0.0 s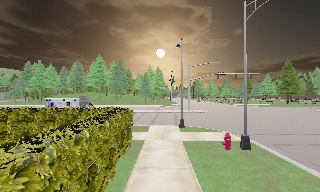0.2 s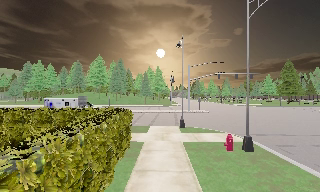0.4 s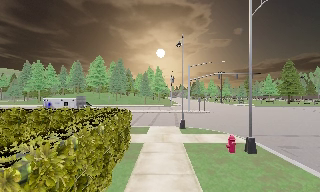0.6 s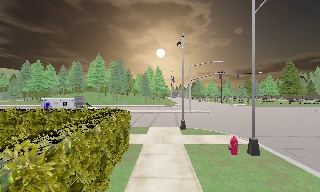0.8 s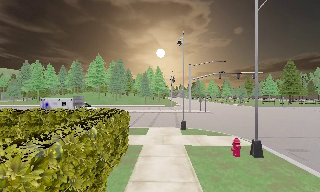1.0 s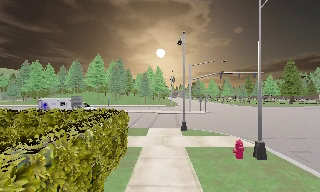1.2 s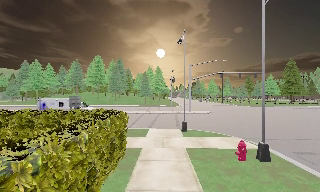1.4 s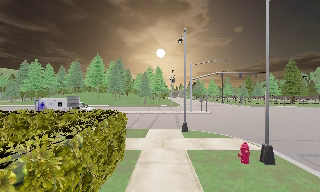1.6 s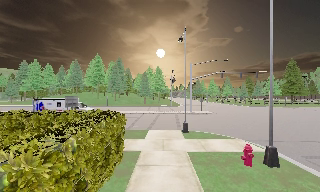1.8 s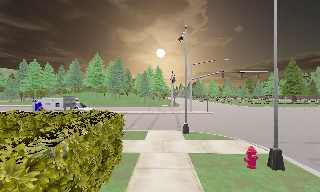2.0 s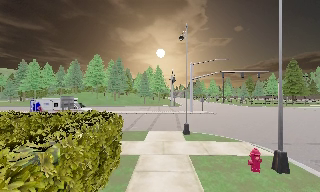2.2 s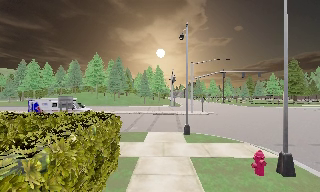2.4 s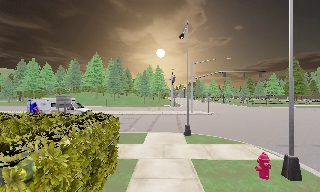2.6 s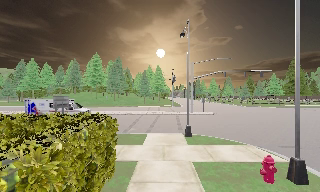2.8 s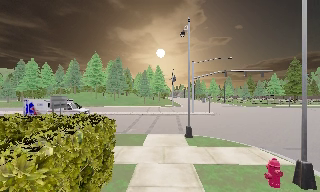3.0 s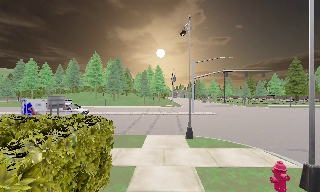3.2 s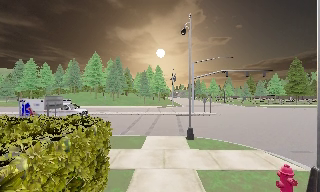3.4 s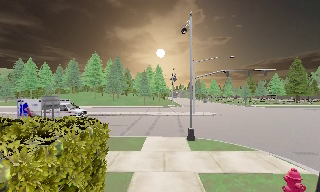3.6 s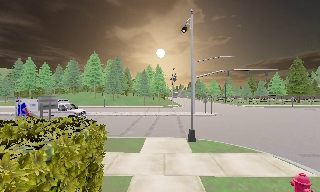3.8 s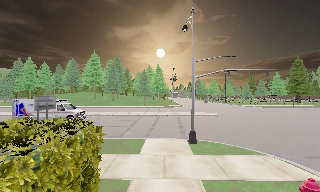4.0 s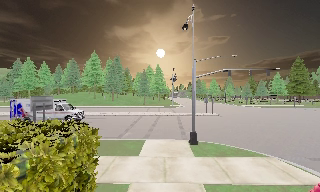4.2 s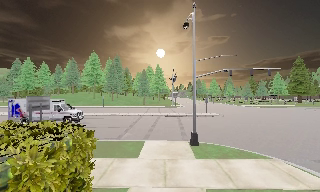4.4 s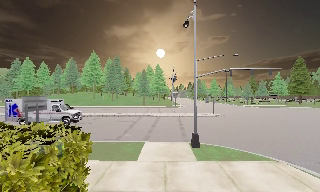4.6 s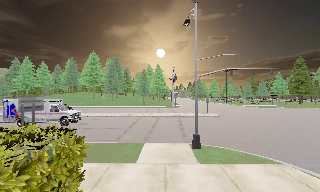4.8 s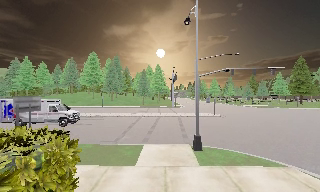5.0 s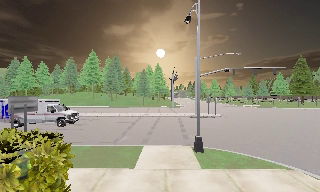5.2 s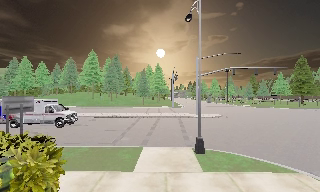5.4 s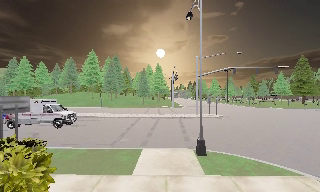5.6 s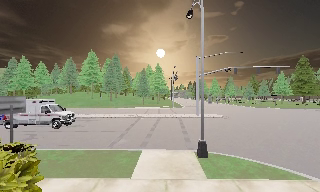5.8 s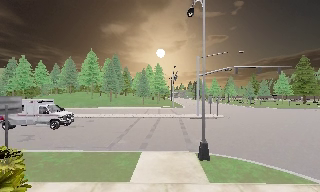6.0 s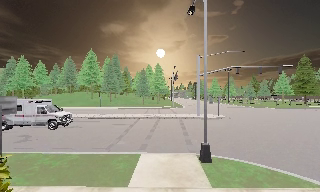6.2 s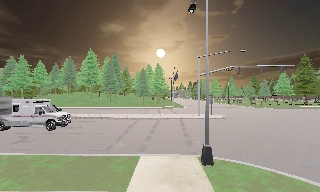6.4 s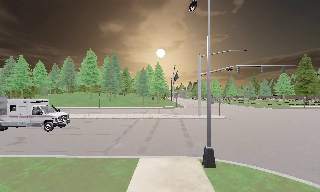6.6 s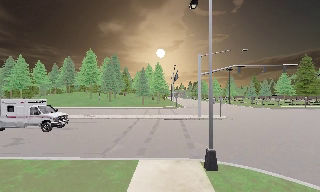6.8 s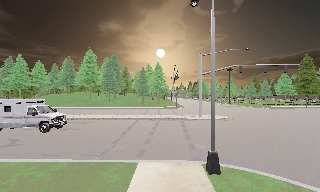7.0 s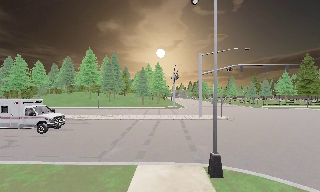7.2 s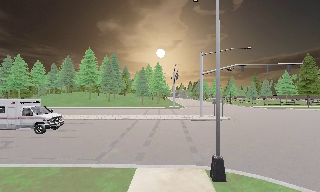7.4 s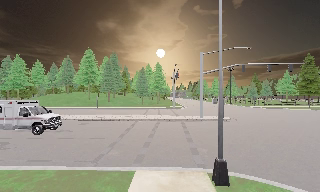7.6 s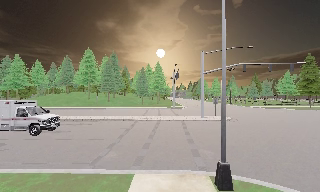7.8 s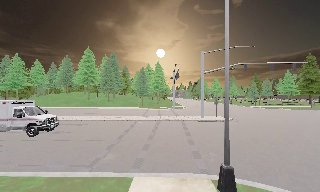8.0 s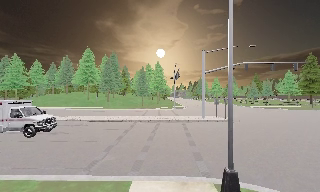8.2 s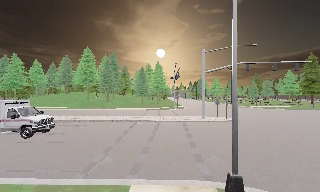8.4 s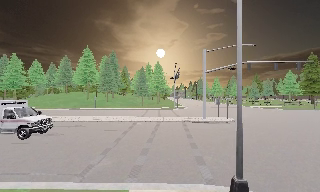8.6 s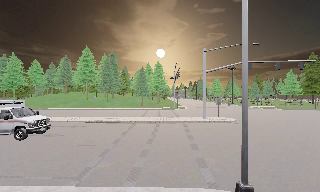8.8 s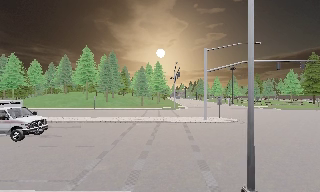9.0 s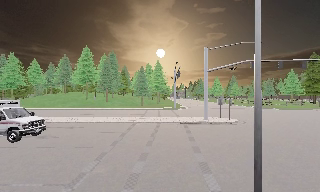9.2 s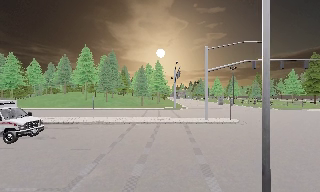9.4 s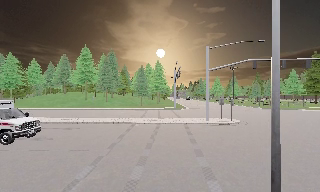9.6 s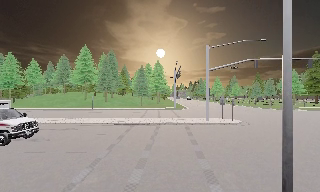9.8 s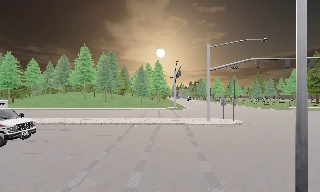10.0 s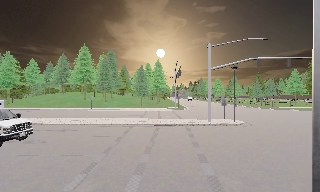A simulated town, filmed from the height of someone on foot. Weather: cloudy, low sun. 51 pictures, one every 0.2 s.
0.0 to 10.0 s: The camera travels forward, about 11 m, so what stands in front looms larger.
The film runs forward here.
